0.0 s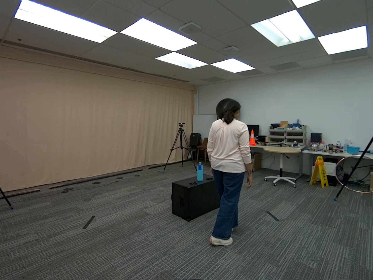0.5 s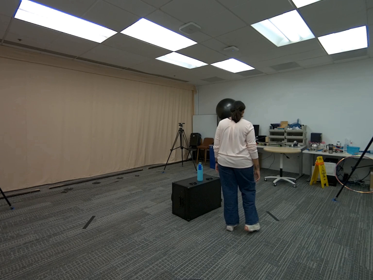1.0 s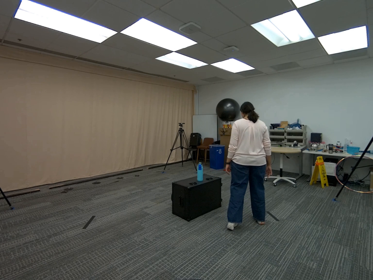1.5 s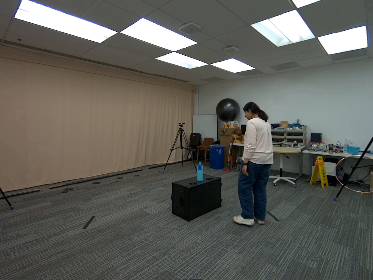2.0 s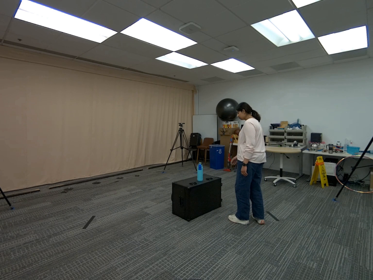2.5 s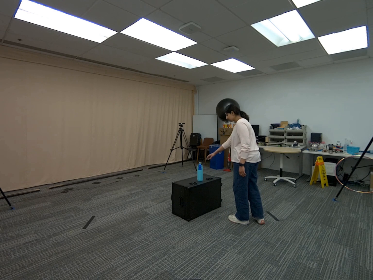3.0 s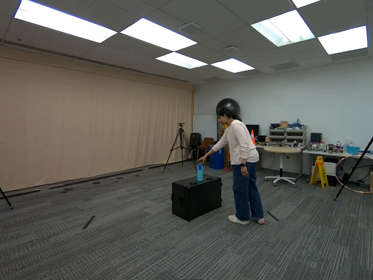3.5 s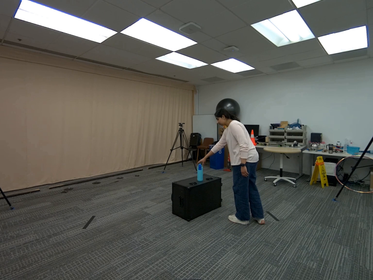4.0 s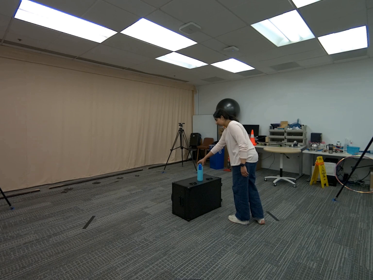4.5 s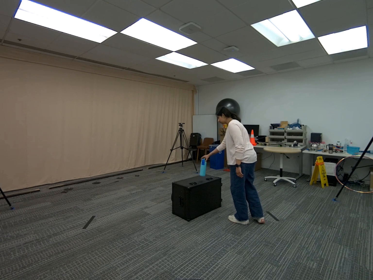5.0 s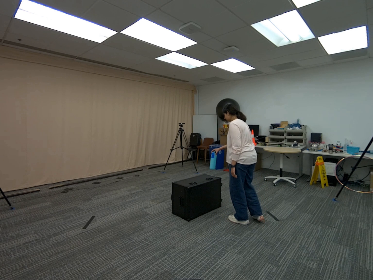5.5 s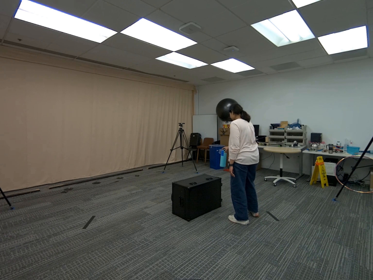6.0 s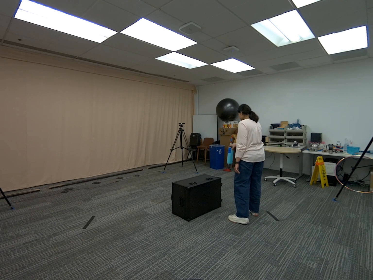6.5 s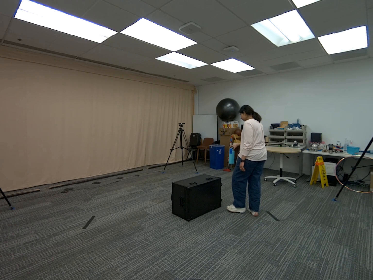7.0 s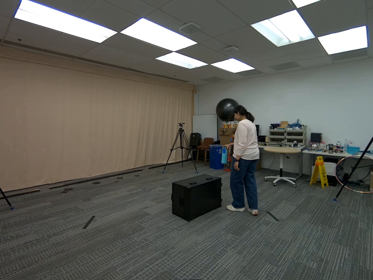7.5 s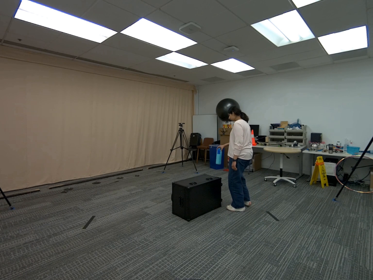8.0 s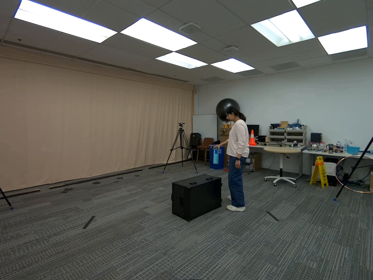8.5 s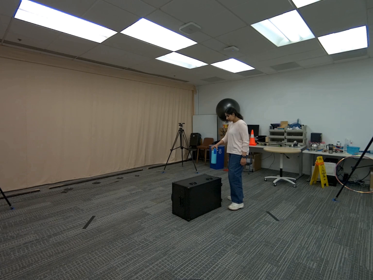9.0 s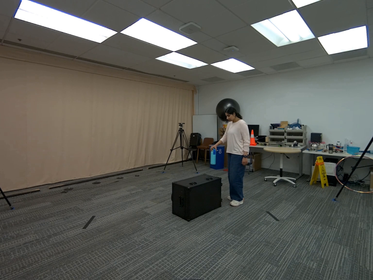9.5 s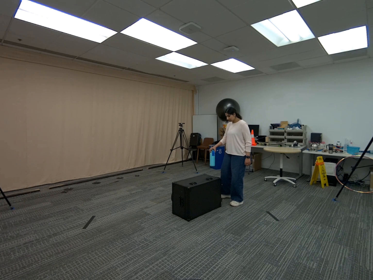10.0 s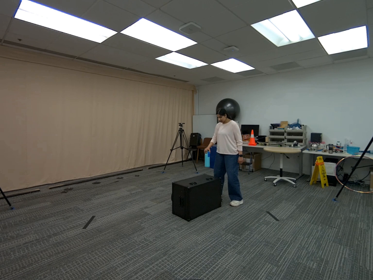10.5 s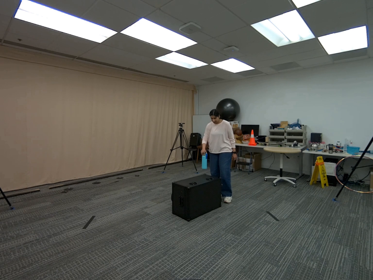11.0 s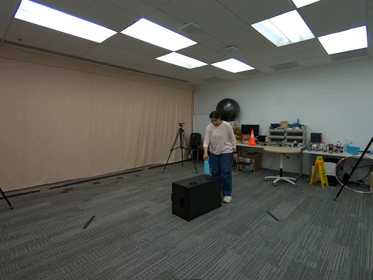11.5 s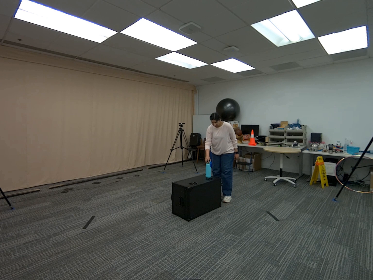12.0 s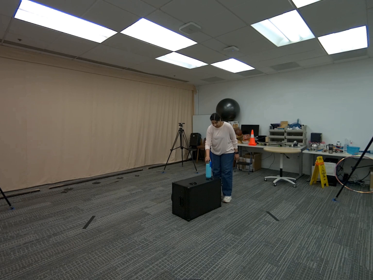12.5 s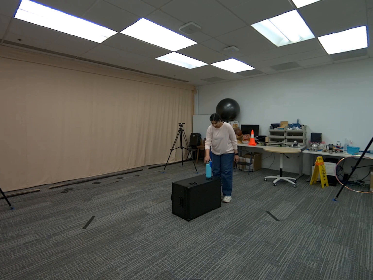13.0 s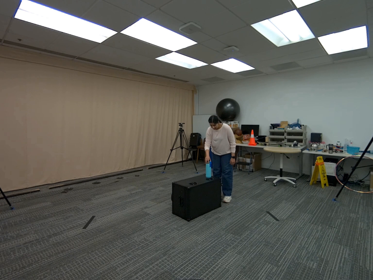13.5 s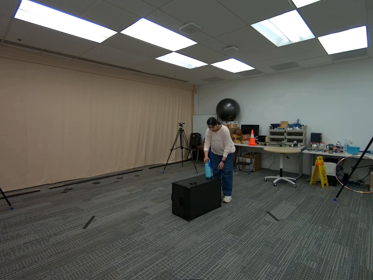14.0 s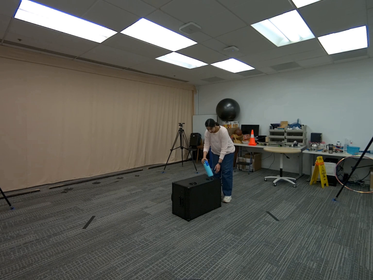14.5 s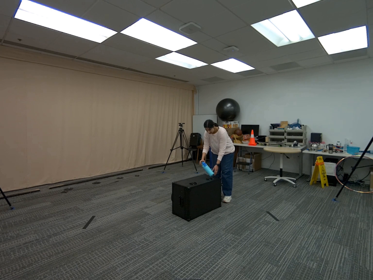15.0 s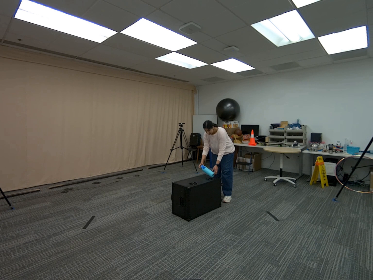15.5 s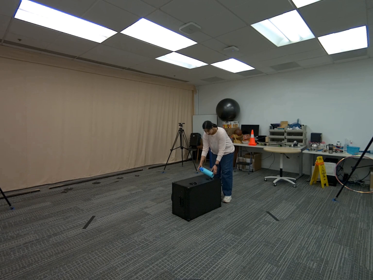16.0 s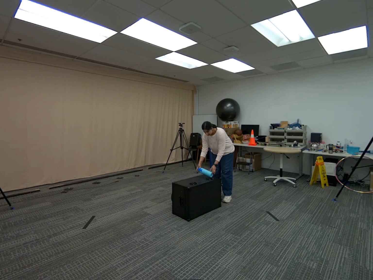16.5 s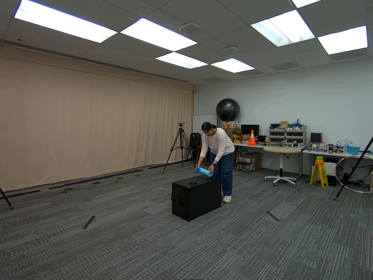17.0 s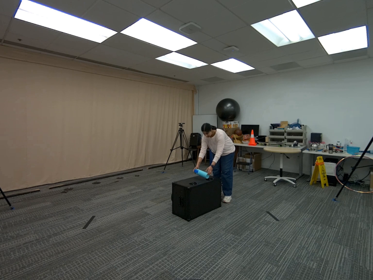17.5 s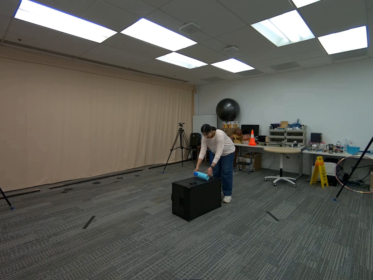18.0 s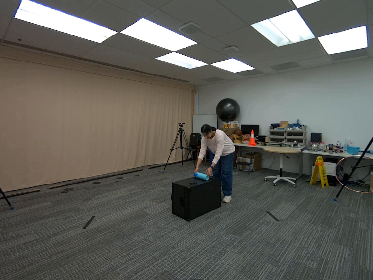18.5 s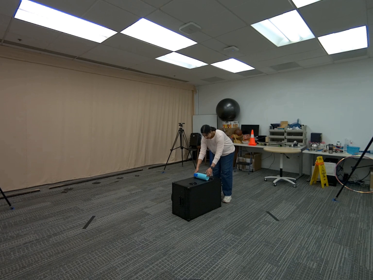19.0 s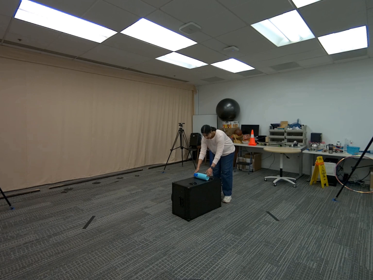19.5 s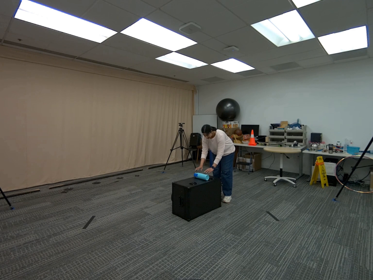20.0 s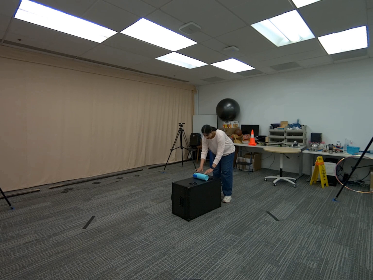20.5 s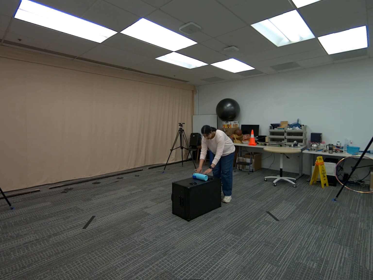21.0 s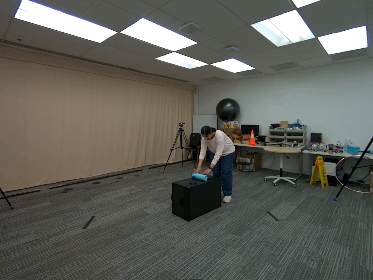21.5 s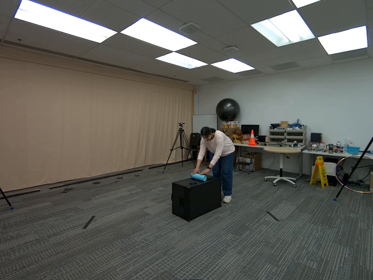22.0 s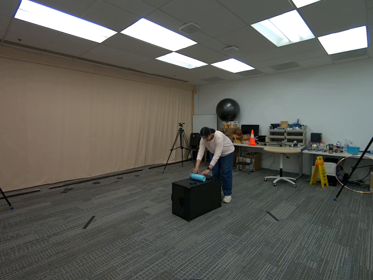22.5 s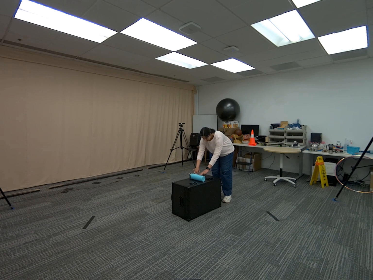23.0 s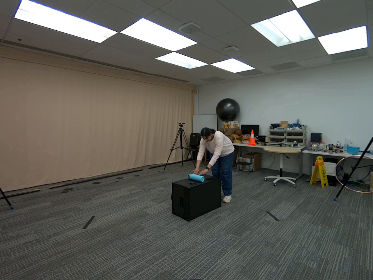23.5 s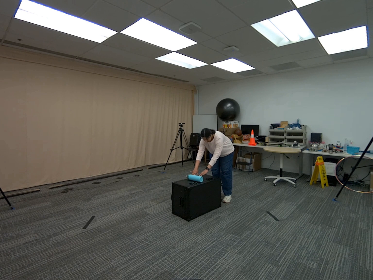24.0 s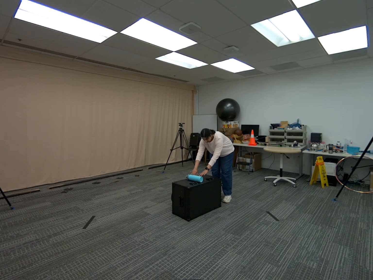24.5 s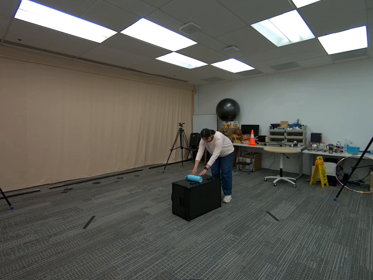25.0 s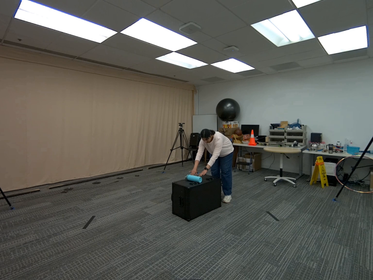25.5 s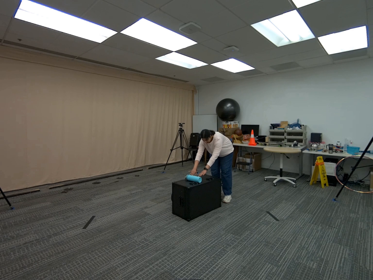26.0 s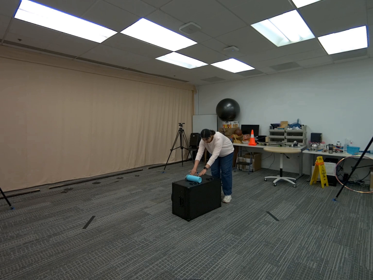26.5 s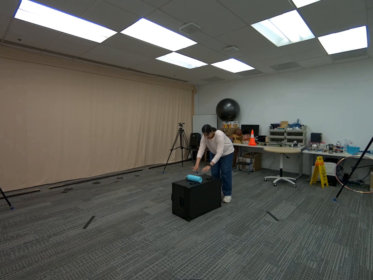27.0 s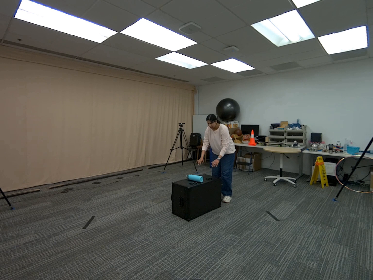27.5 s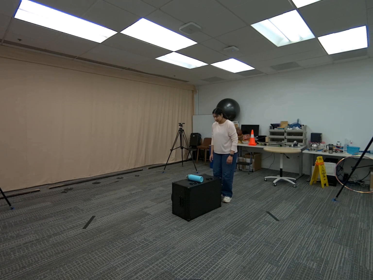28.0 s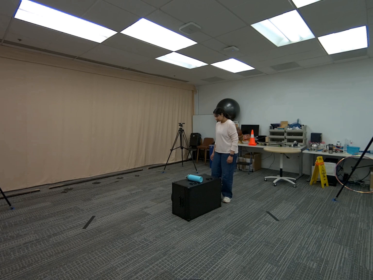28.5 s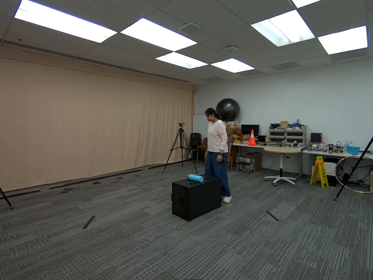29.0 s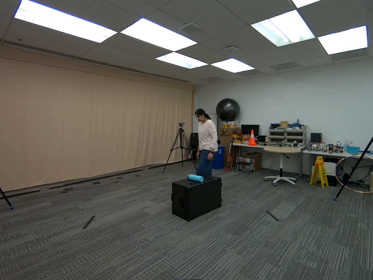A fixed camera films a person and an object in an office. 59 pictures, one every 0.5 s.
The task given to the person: Walk to the cyan water bottle on the G1 box. Pick it up with your right hand and place it on its side. Then use both hands to gently push it so it rolls across the box.
